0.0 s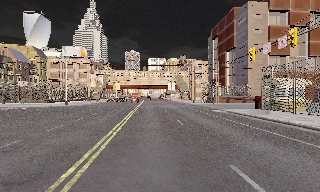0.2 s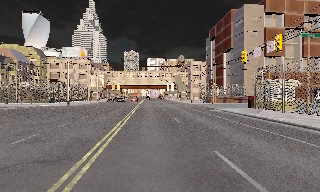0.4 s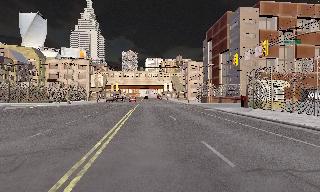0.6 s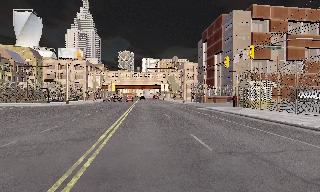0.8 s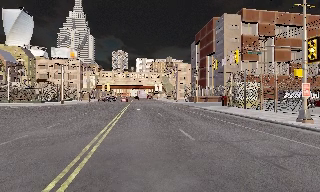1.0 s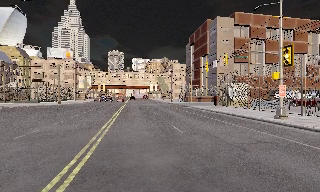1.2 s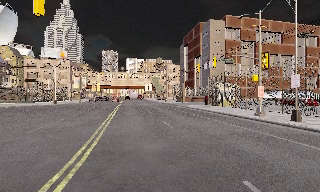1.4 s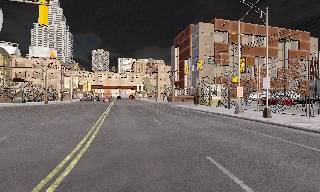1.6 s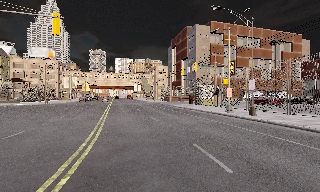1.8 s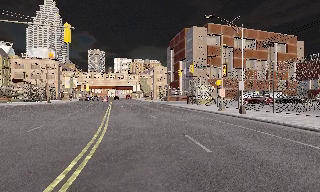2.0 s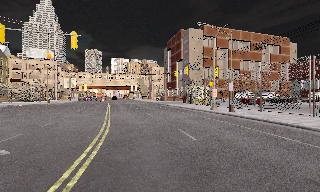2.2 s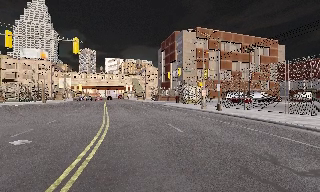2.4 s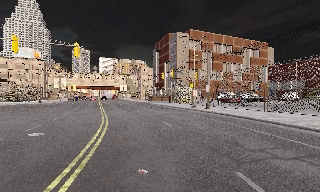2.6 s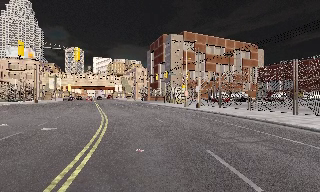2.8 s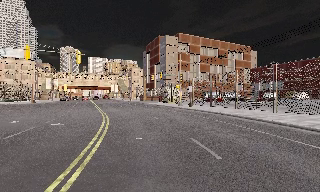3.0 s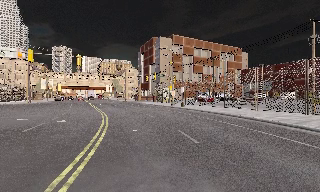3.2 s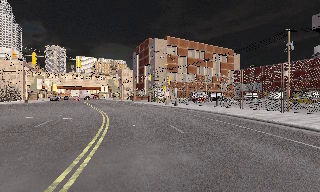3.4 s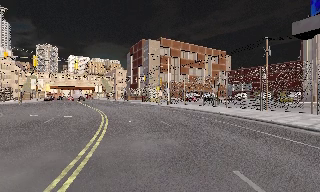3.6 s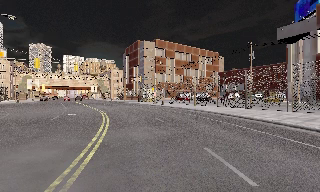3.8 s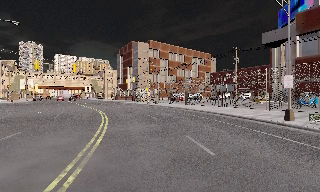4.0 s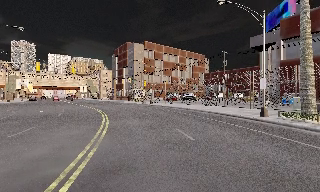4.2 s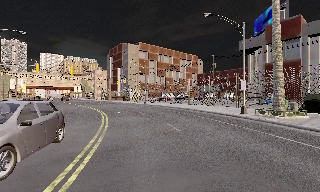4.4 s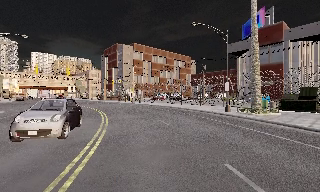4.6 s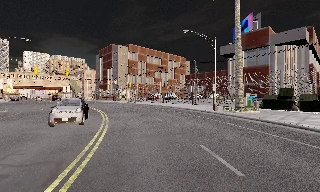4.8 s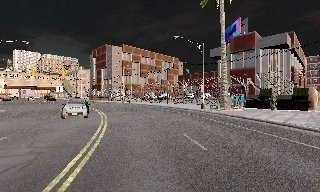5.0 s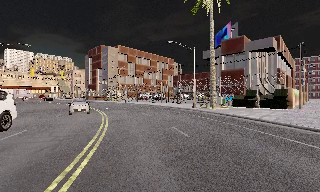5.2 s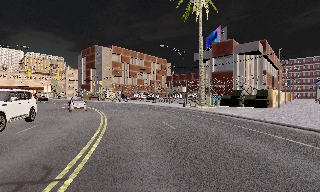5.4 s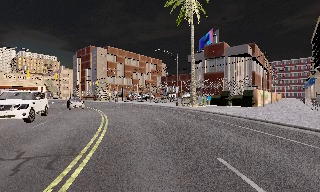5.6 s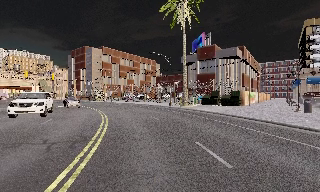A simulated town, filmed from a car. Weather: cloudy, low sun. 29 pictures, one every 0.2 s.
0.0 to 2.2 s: The camera pans to its right, which is clockwise from overhead, by about 15 degrees. It travels backward, about 12 m, so what stands in front gets smaller.
2.2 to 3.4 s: The camera swings to its right by about 10 degrees, and the scene slides to the left. It travels backward, about 8 m, so what stands in front gets smaller.
3.4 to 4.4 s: The camera travels backward, about 7 m, so what stands in front gets smaller.
4.4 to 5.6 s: The scene slides to the left, as the camera pans about 10 degrees to its right. It travels backward, about 9 m, so what stands in front gets smaller.
The film runs backward here.
